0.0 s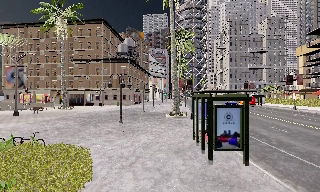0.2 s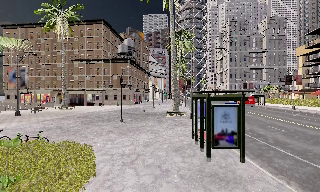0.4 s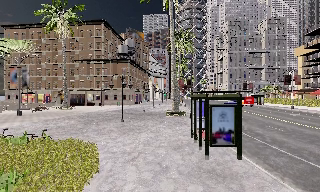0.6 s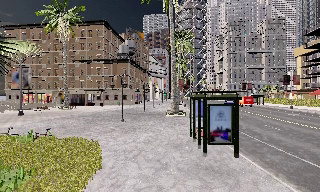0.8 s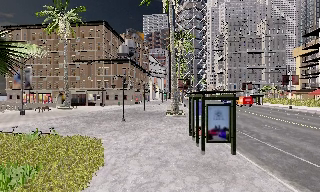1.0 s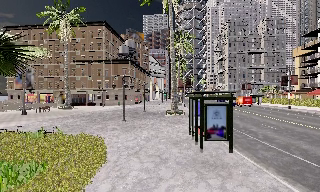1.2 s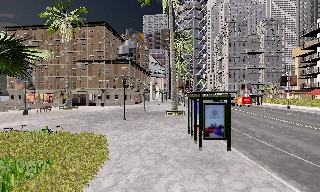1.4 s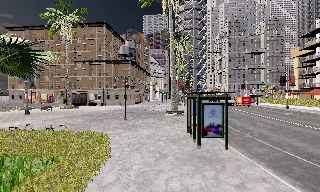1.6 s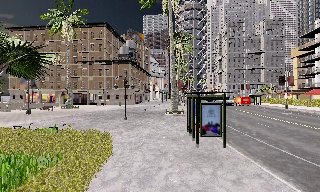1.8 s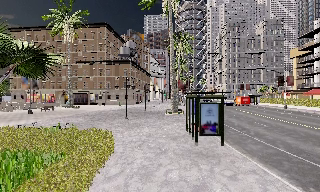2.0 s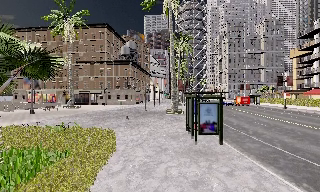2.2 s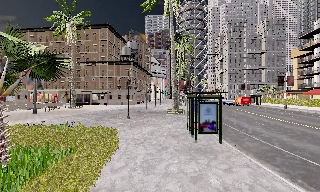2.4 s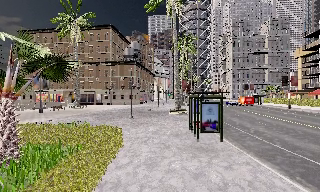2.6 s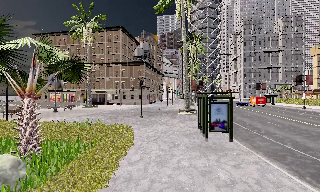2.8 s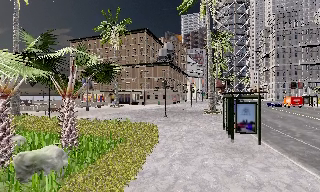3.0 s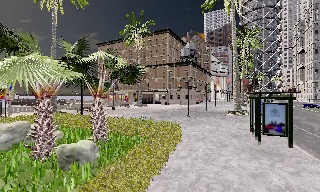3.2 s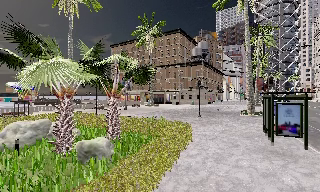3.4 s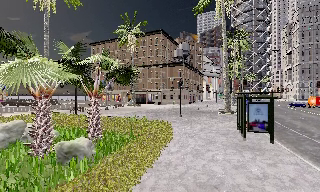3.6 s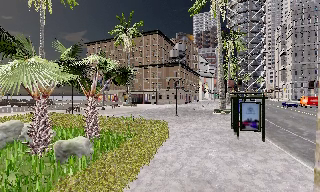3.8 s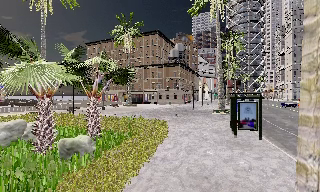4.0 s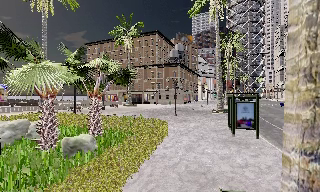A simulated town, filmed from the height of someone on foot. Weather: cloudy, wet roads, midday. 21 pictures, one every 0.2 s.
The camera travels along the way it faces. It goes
backward.
0.0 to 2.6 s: The camera travels backward, about 3 m, so what stands in front gets smaller.
2.6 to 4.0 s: The scene slides to the right, as the camera pans about 15 degrees to its left. It travels backward, about 1.5 m, so what stands in front gets smaller.
The film runs backward here.
